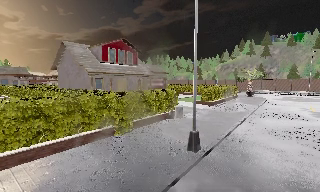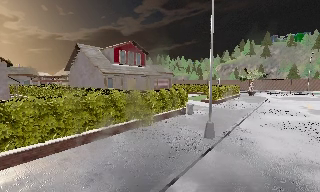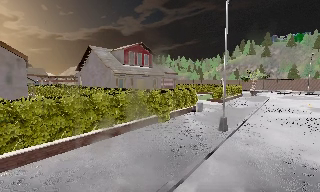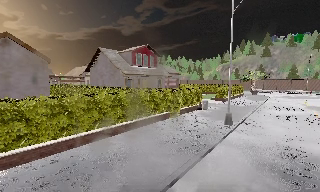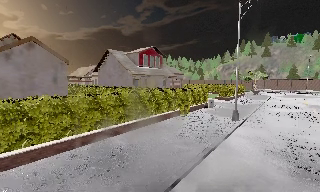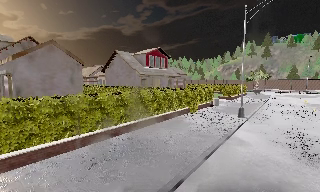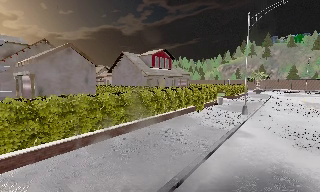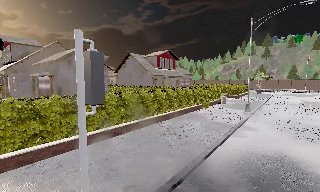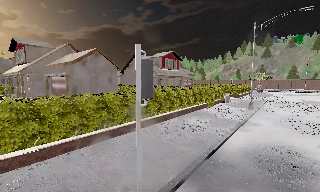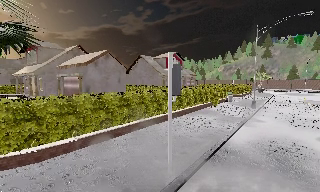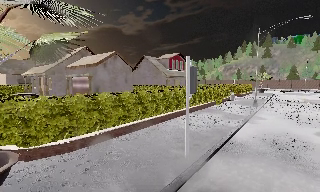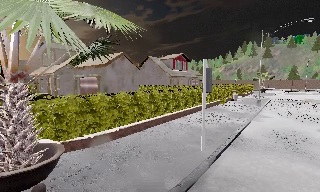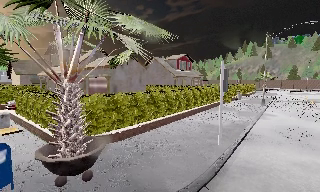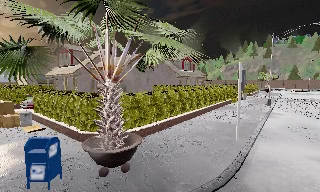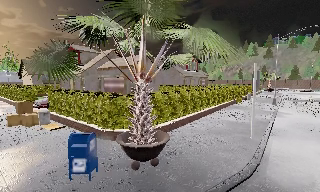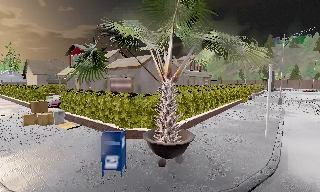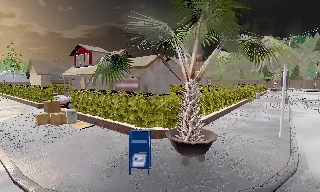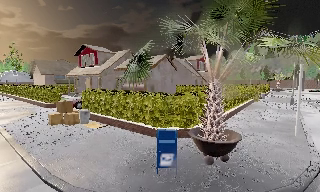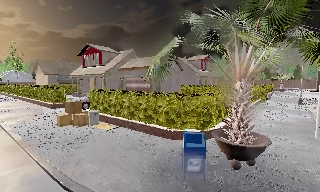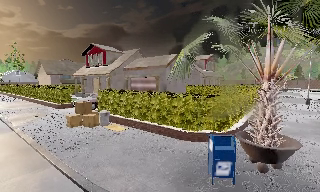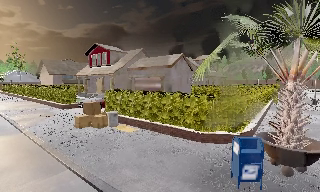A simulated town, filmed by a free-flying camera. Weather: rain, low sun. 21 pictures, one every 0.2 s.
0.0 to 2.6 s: The camera travels backward and to its left, about 15 m, so what stands in front gets smaller.
2.6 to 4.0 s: The camera travels to its left, about 5 m, so close, fixed things drift to the right.
The film runs forward here.
